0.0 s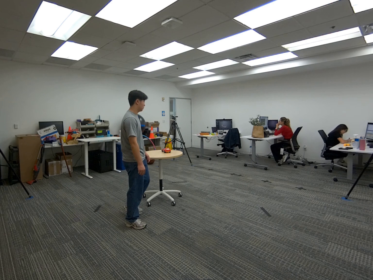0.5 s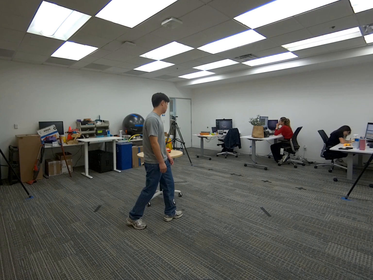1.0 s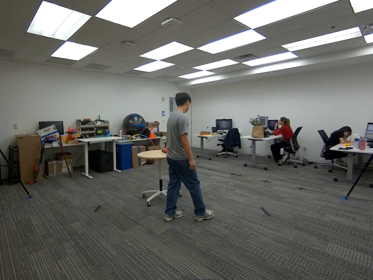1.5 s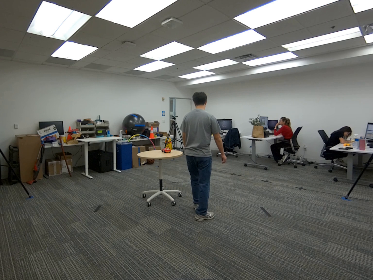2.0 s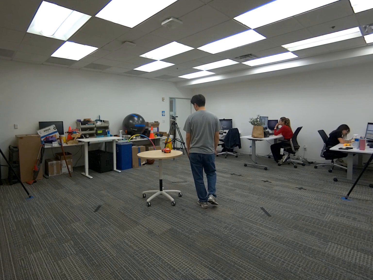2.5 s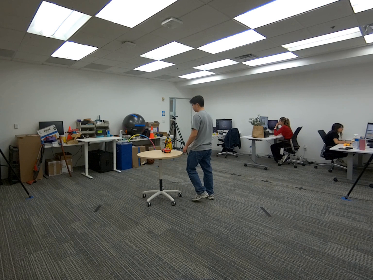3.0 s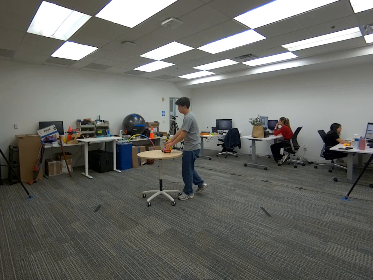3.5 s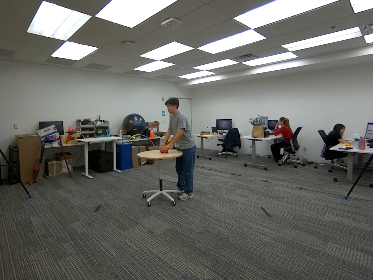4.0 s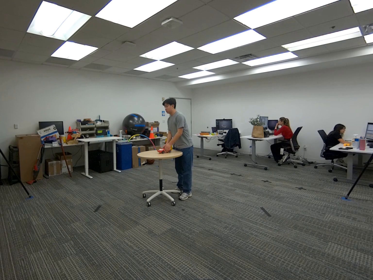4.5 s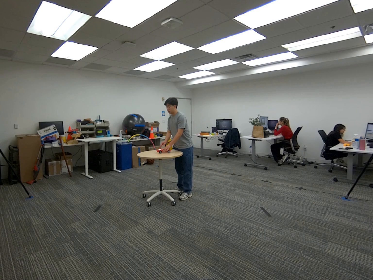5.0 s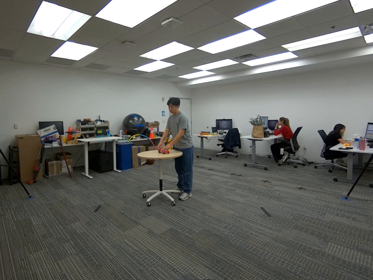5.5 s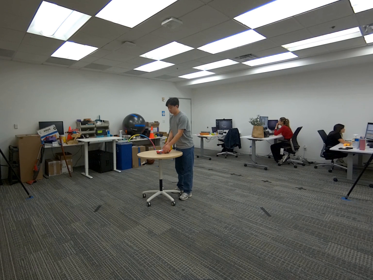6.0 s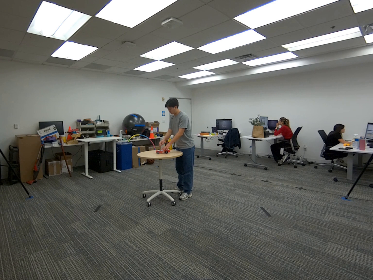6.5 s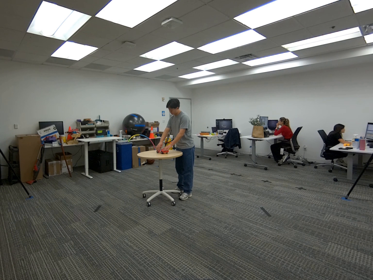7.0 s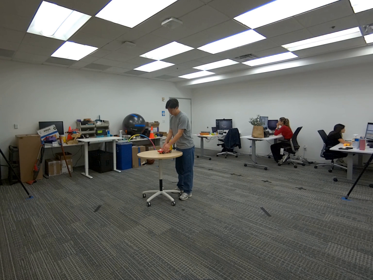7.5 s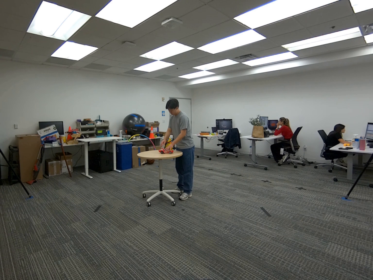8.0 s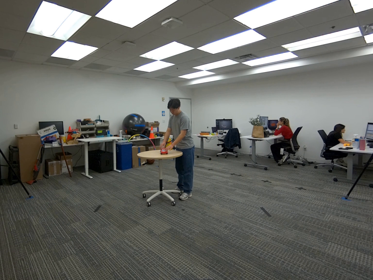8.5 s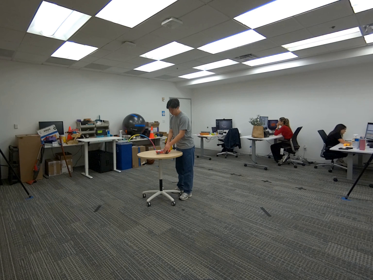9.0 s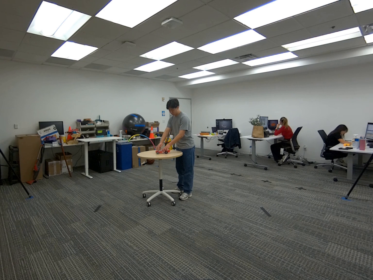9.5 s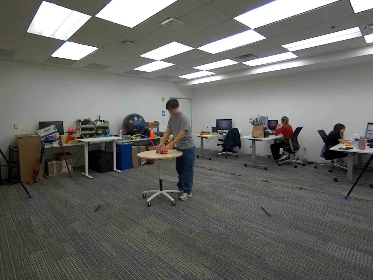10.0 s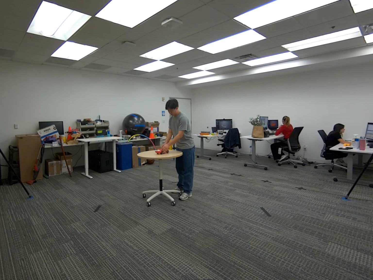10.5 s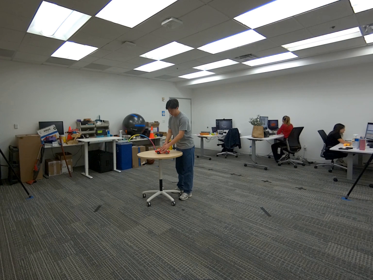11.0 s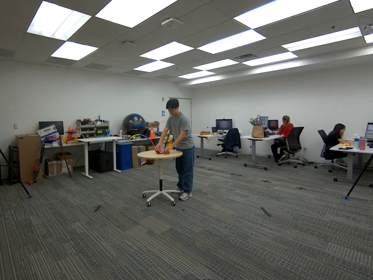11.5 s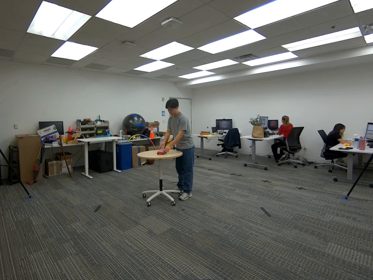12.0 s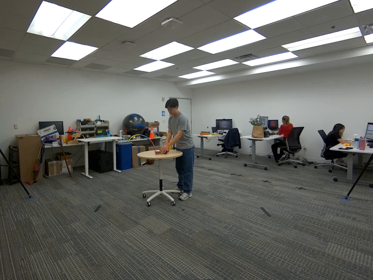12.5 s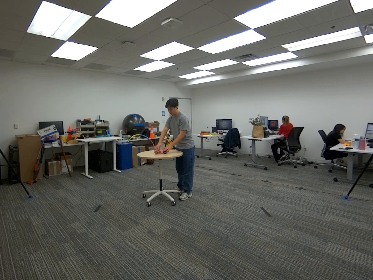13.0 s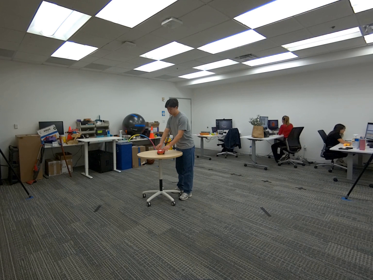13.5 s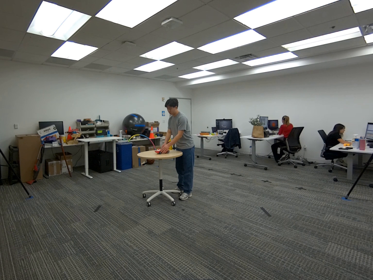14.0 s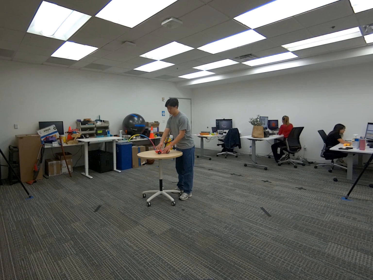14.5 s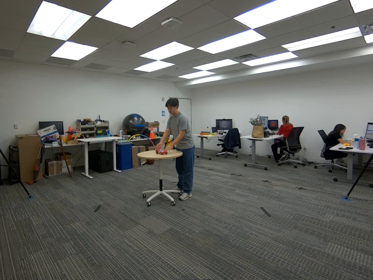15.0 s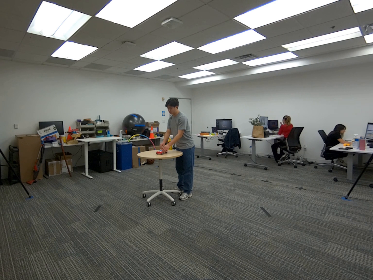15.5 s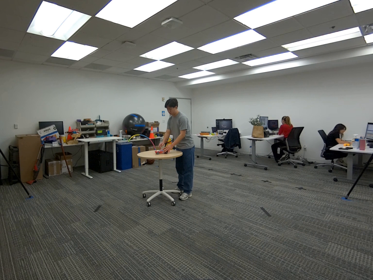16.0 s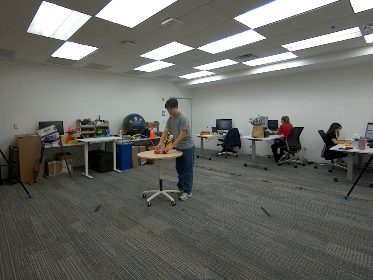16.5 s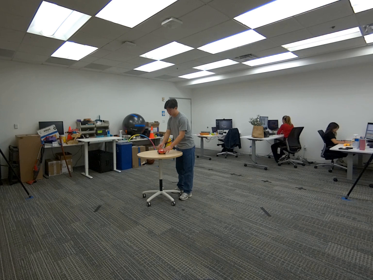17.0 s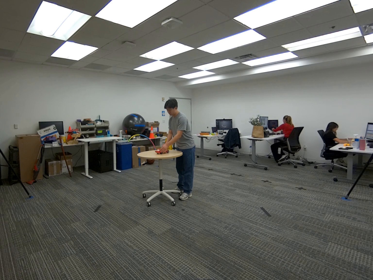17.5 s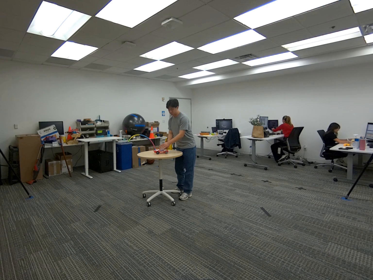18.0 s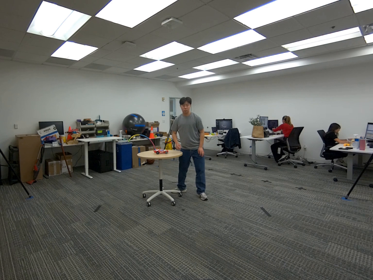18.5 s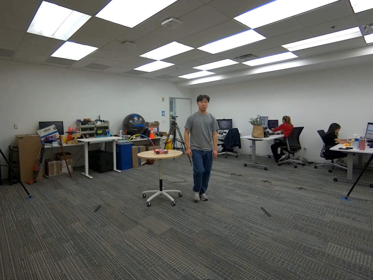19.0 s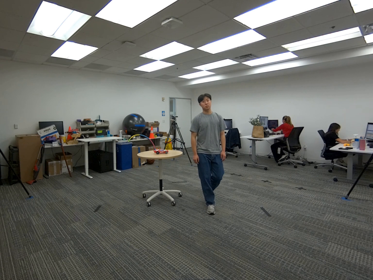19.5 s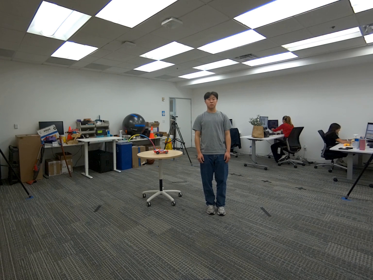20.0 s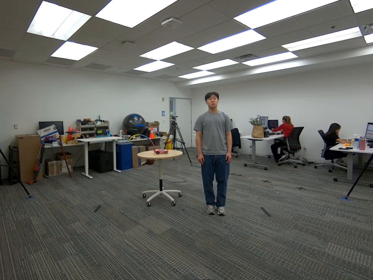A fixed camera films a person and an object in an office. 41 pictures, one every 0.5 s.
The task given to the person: Walk to the toy car on the round table, use both hands to rotate the car on the table until finished.
